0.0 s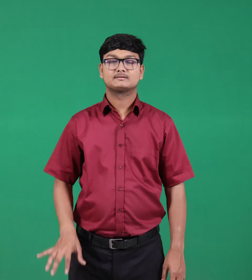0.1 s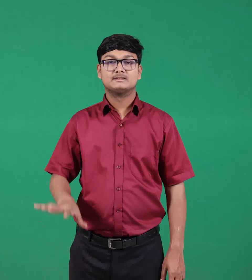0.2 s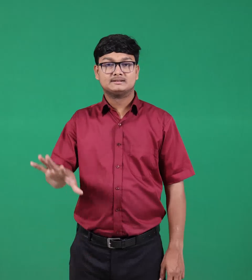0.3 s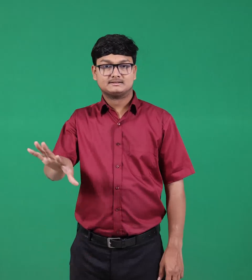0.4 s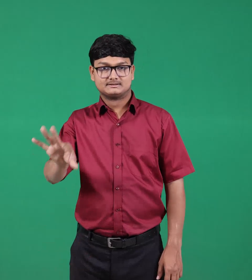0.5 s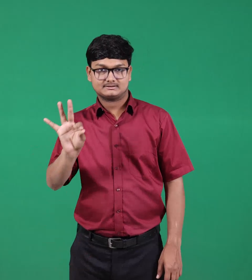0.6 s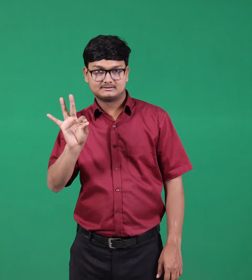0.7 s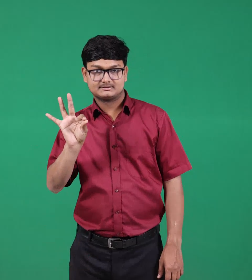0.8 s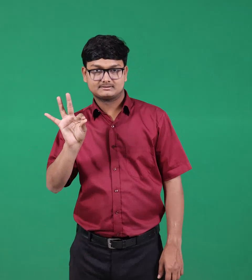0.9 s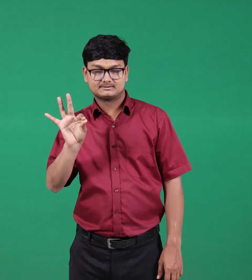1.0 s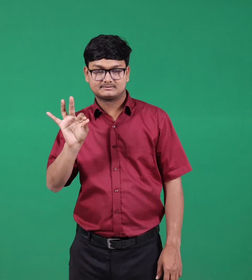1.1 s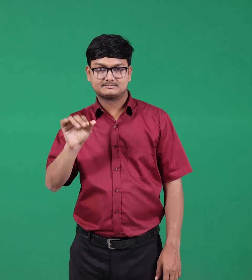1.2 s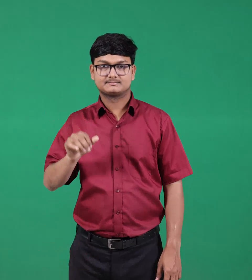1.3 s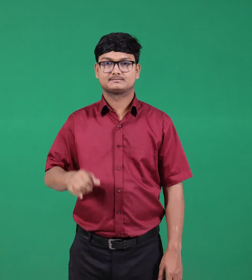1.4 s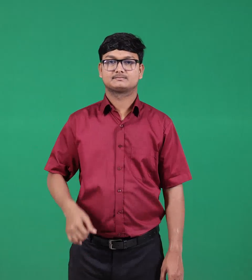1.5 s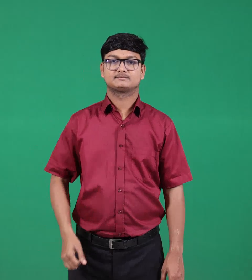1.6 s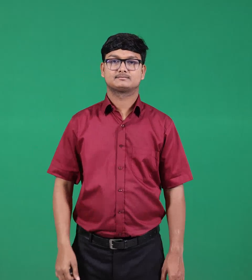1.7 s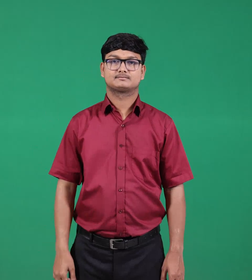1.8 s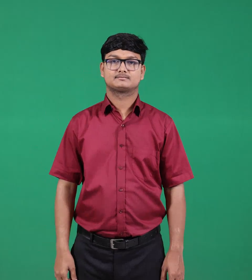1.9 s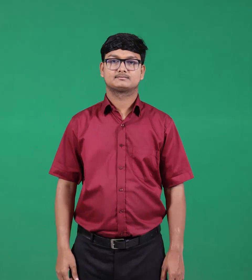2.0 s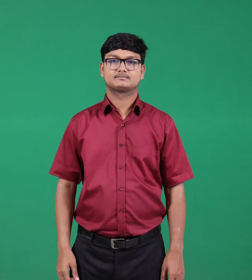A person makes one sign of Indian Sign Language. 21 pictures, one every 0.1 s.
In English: choose
